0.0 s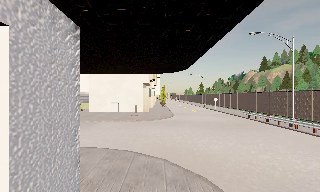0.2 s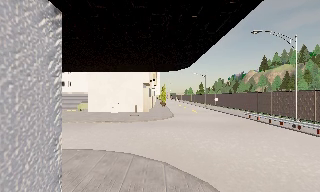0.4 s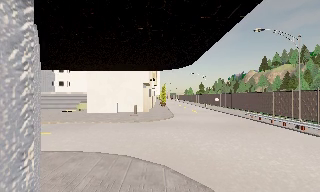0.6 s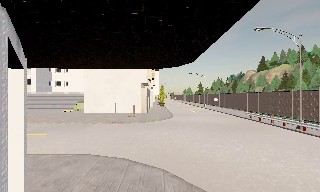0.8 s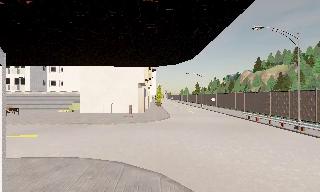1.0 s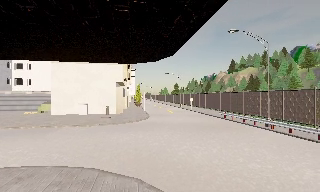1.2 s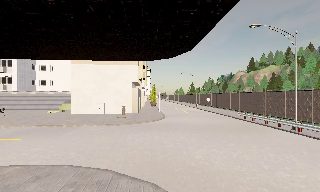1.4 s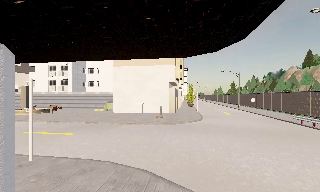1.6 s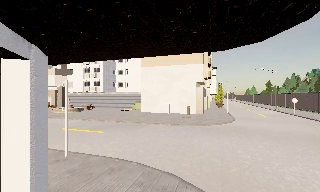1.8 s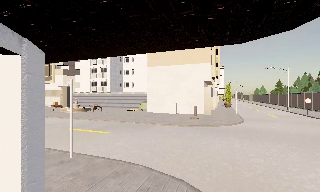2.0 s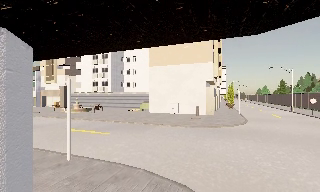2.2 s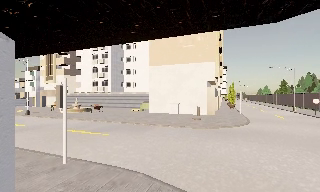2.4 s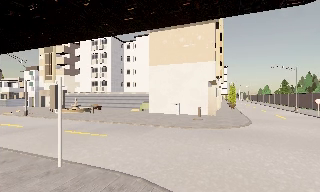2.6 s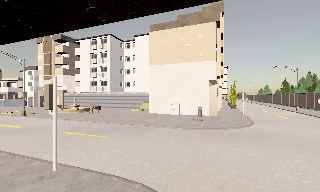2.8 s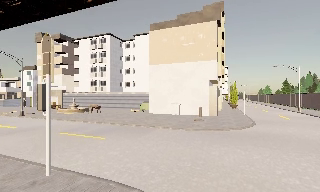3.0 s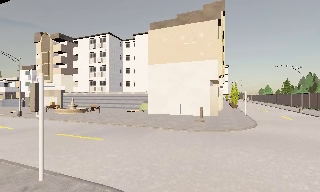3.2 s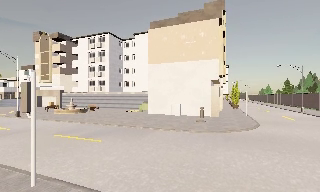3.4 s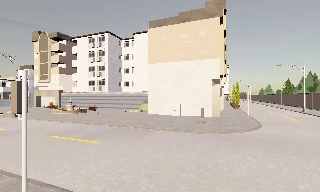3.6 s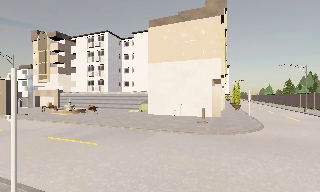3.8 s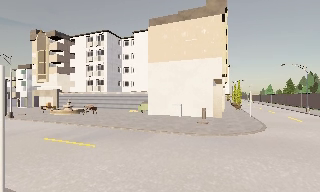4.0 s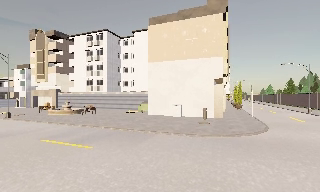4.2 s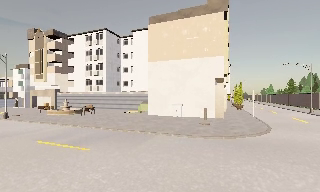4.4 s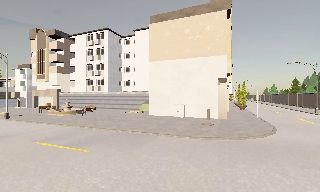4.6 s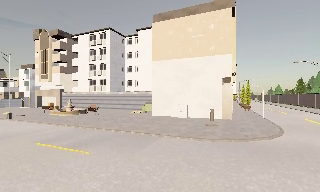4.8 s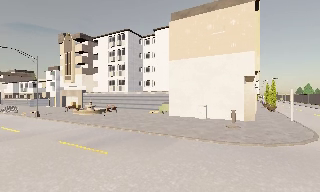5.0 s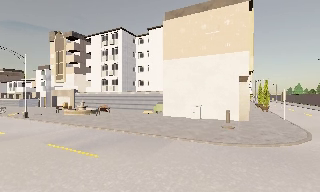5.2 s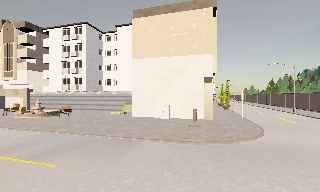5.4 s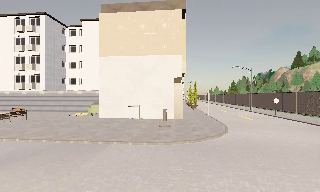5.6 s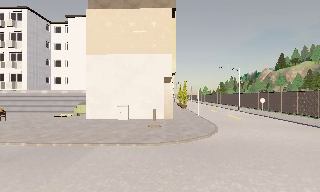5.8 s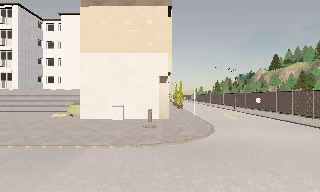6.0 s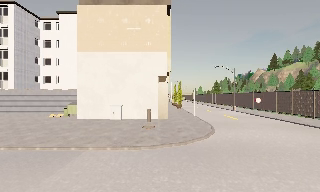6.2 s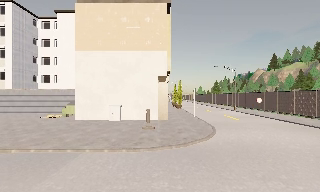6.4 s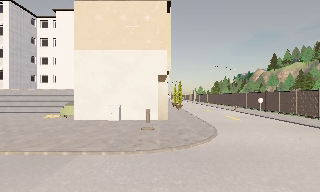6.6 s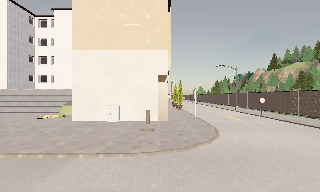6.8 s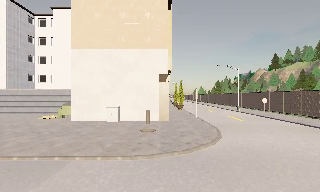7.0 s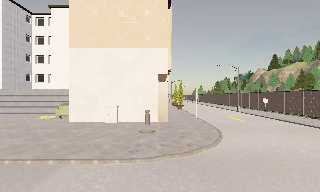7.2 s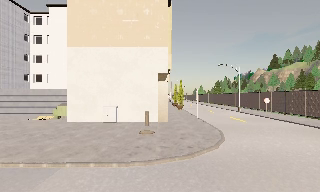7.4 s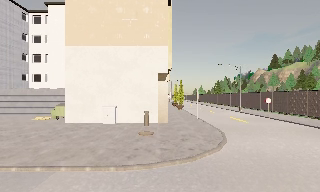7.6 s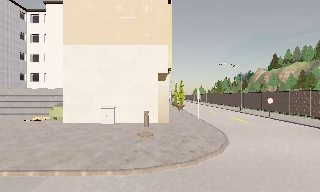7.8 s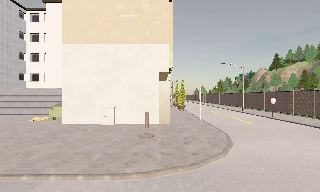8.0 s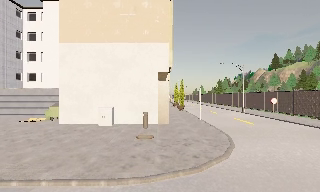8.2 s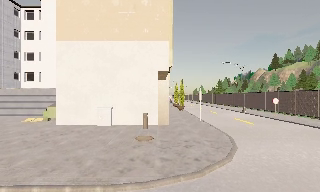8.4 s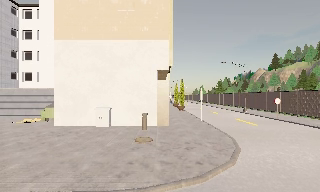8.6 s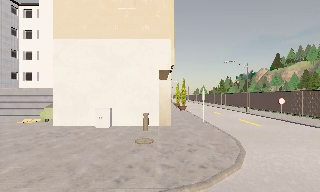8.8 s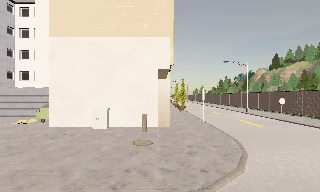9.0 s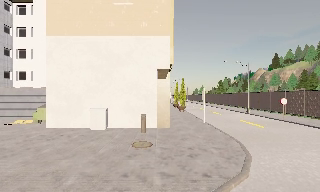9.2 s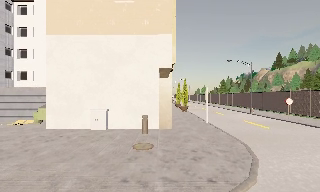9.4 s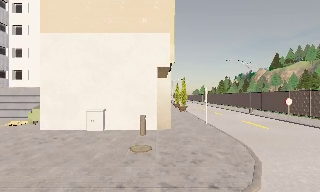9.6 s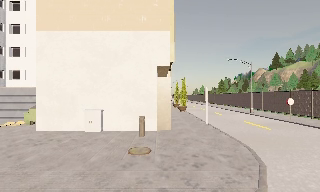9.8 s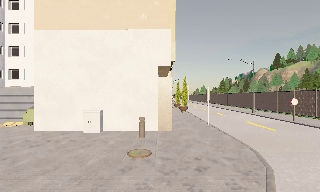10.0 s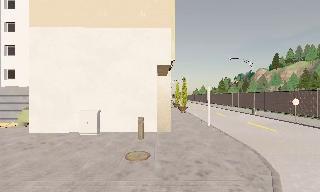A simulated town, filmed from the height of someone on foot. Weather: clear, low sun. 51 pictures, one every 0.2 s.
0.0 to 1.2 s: The camera travels forward, about 2 m, so what stands in front looms larger.
1.2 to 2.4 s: The camera swings to its left by about 25 degrees, and the scene slides to the right. It travels forward, about 2 m, so what stands in front looms larger.
2.4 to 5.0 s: The camera travels forward, about 4 m, so what stands in front looms larger.
5.0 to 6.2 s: The camera pans to its right, which is clockwise from overhead, by about 25 degrees. It travels forward, about 2 m, so what stands in front looms larger.
6.2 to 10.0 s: The camera travels forward, about 6 m, so what stands in front looms larger.
The film runs forward here.
